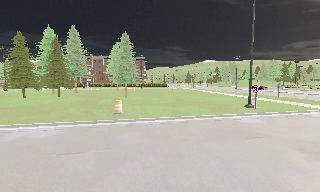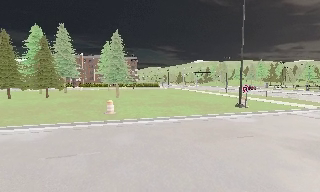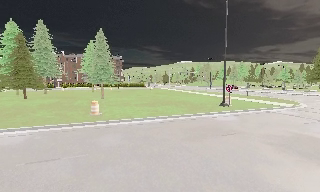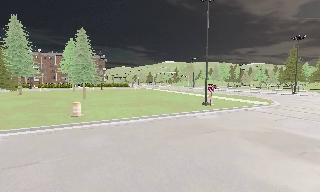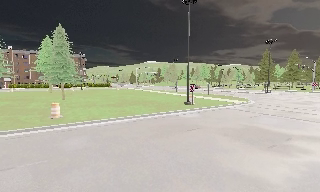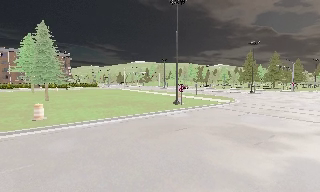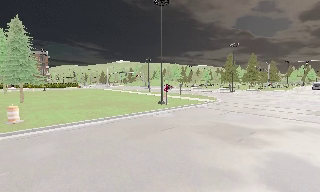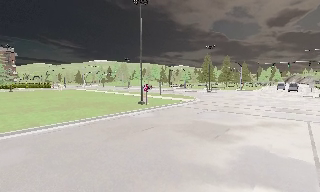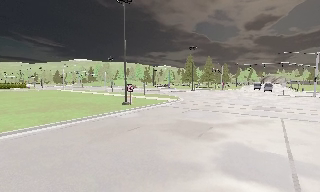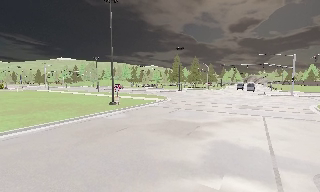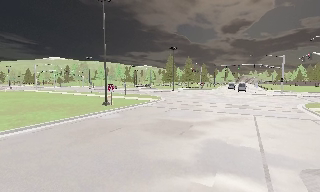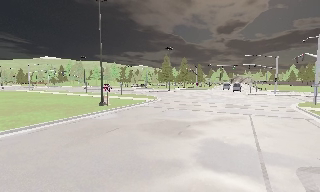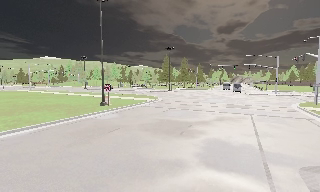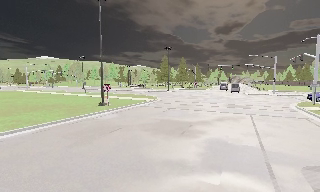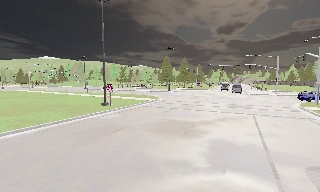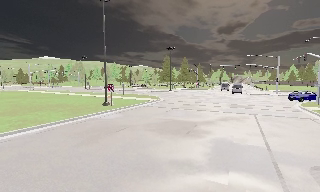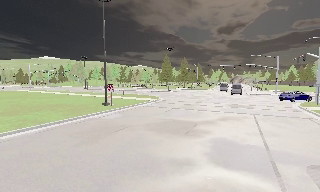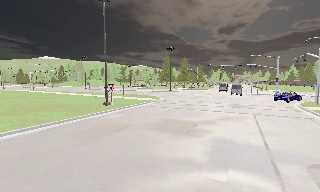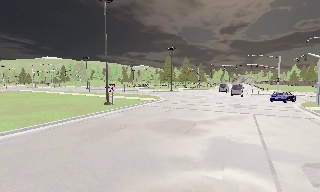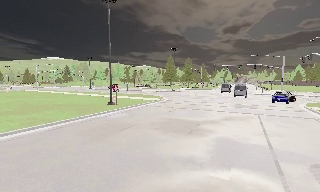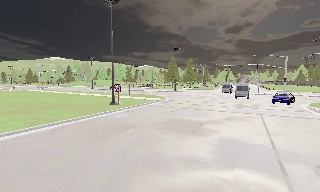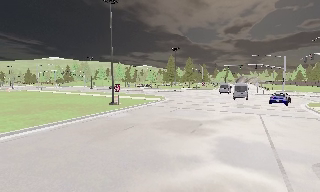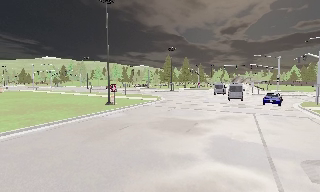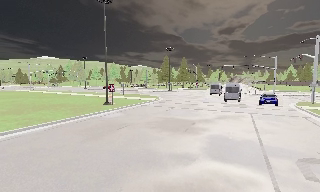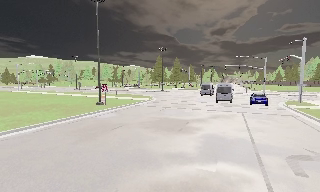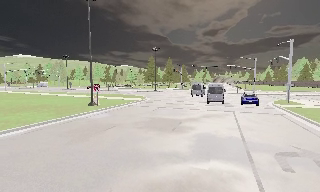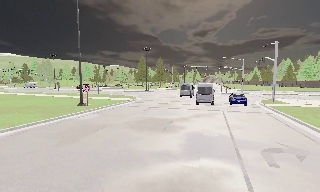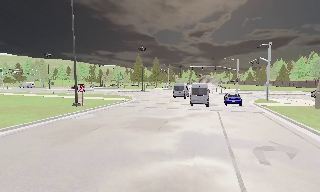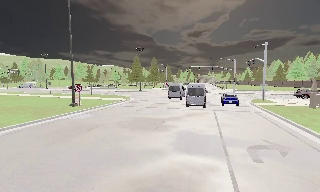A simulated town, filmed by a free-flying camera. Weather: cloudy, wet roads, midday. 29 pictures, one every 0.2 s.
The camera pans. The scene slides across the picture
to the left.
The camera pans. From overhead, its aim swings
clockwise.
0.0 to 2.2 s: The camera pans to its right, which is clockwise from overhead, by about 50 degrees. It travels to its left, about 0.5 m.
2.2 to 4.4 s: The camera shifts only a little, or ends up much as it began.
4.4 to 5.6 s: The camera pans to its right, which is clockwise from overhead, by about 10 degrees.
The film runs backward here.
